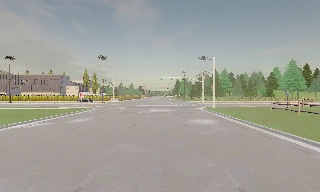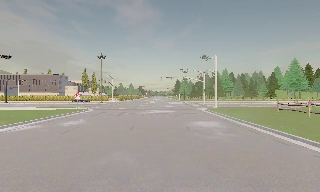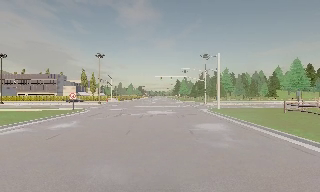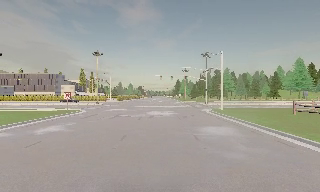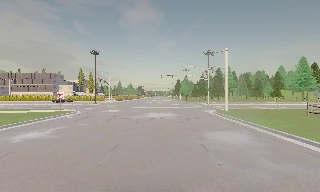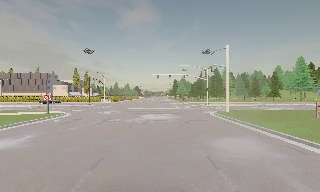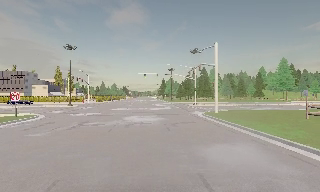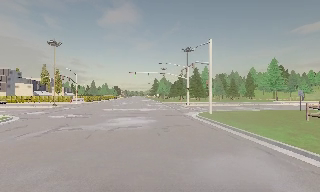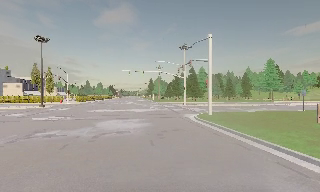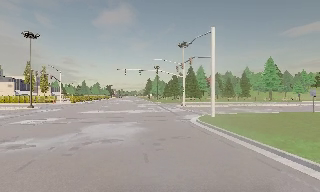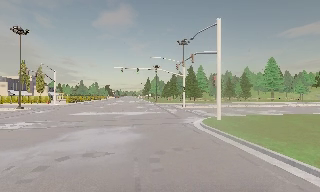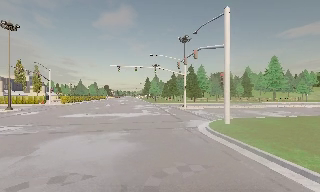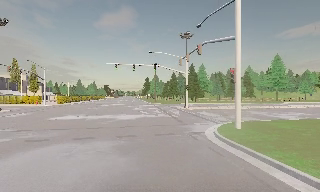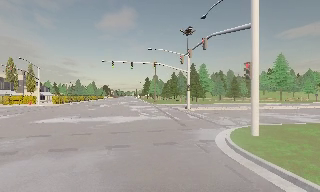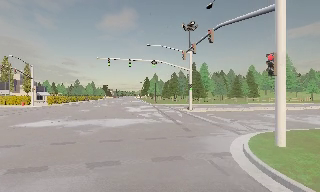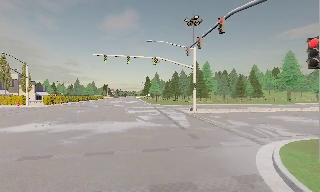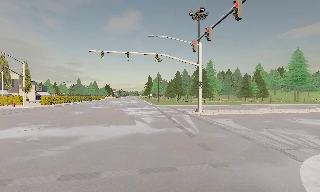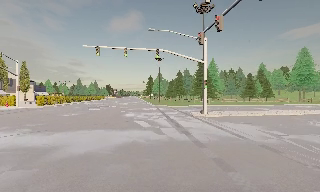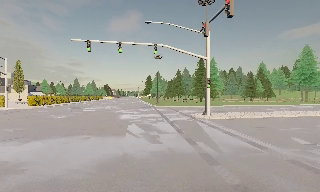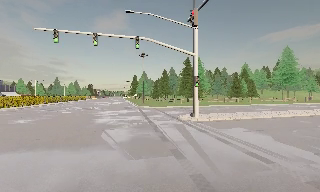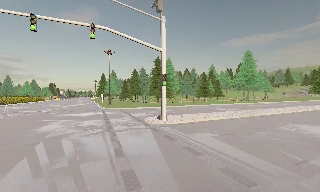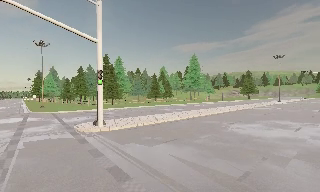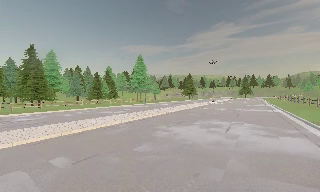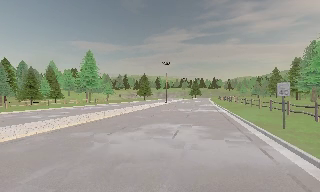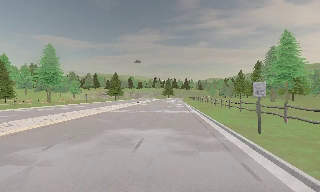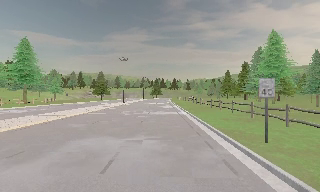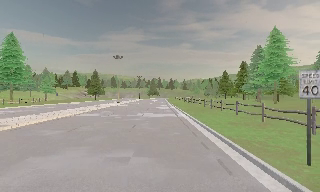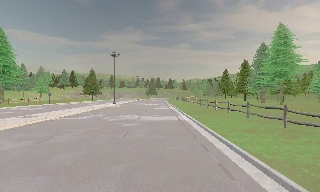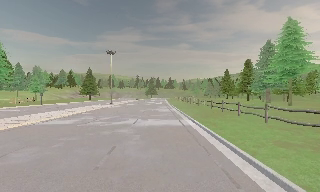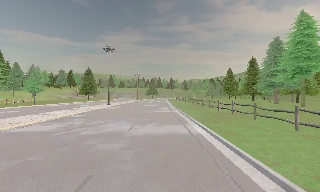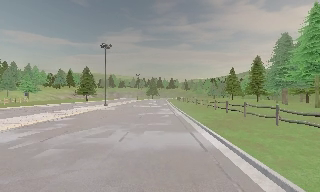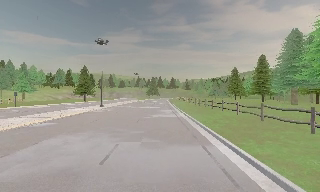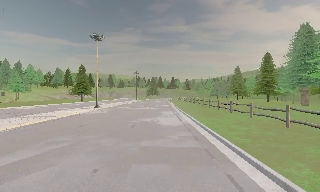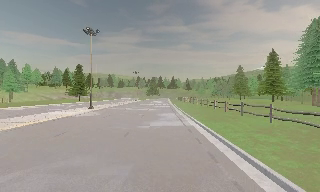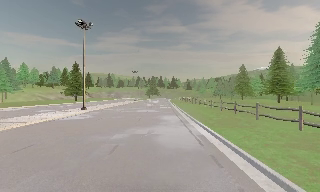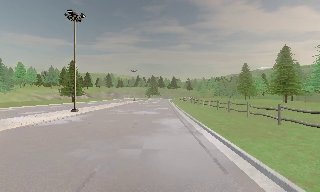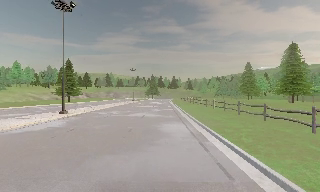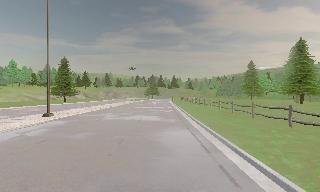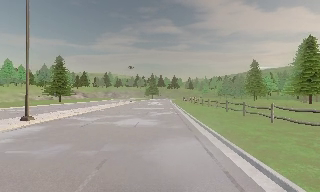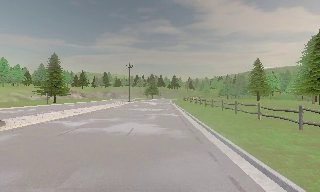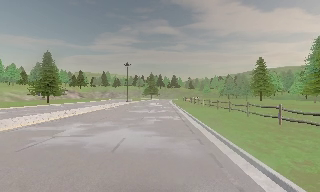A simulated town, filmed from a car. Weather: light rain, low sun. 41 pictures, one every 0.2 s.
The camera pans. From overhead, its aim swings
clockwise.
The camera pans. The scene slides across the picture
to the left.
0.0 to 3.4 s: The camera travels forward, about 25 m, so what stands in front looms larger.
3.4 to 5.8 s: The camera swings to its right by about 80 degrees, and the scene slides to the left. It travels forward, about 25 m.
5.8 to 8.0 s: The camera travels forward, about 25 m, so what stands in front looms larger.
The film runs forward here.
